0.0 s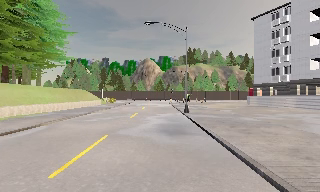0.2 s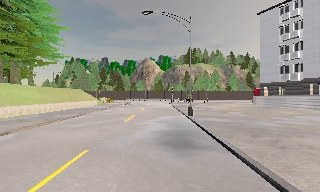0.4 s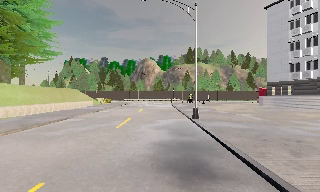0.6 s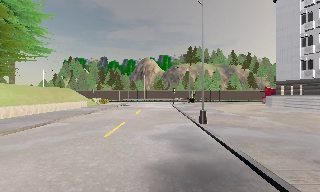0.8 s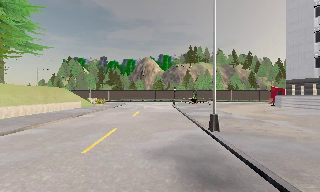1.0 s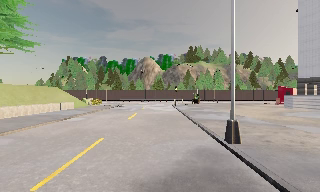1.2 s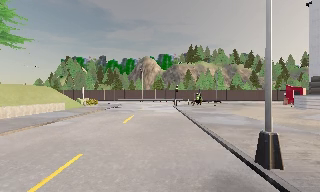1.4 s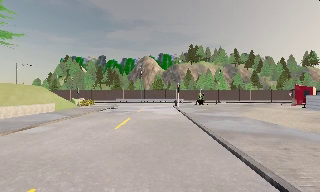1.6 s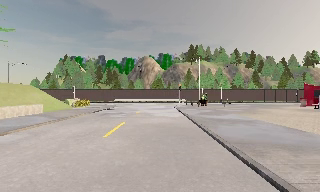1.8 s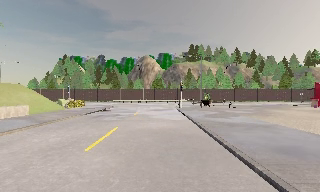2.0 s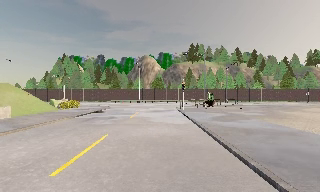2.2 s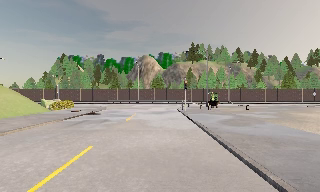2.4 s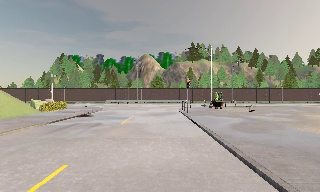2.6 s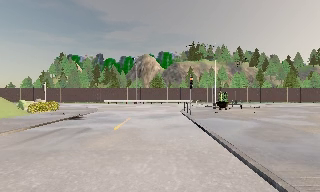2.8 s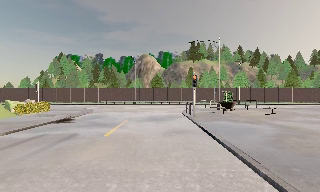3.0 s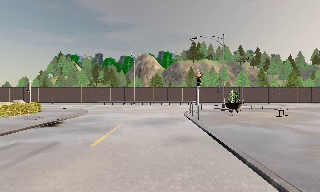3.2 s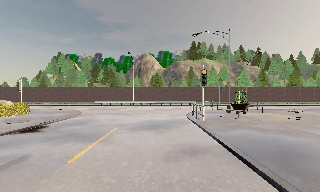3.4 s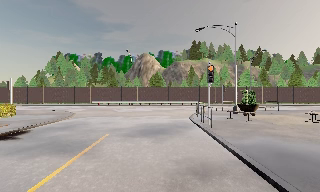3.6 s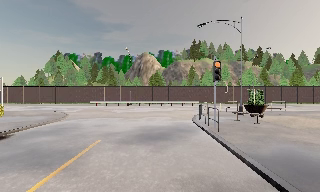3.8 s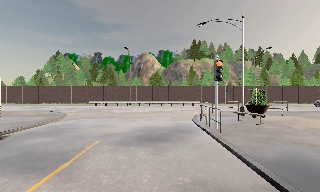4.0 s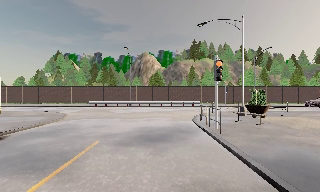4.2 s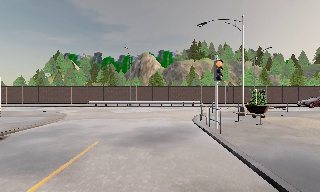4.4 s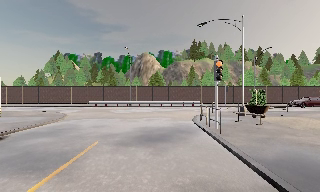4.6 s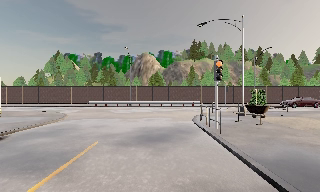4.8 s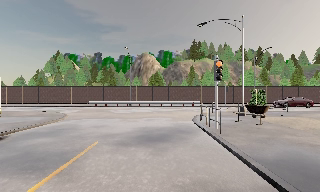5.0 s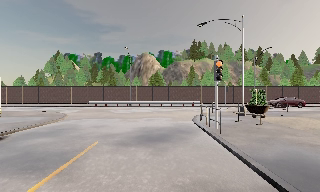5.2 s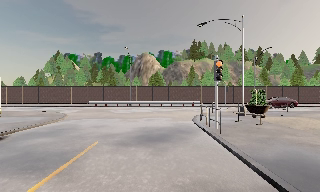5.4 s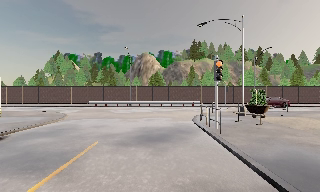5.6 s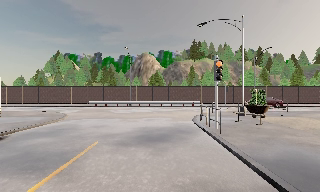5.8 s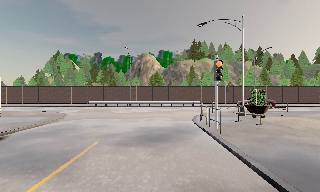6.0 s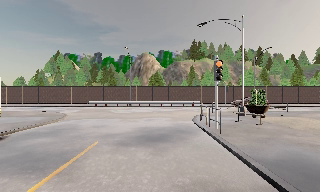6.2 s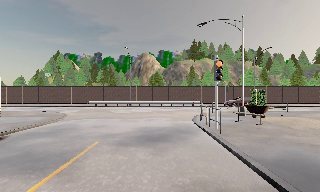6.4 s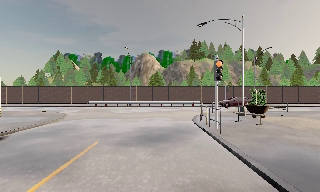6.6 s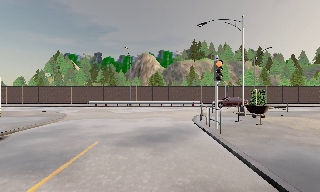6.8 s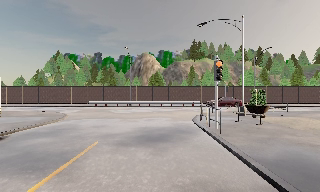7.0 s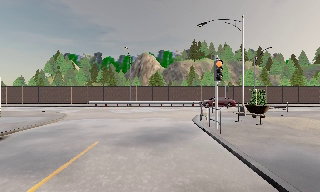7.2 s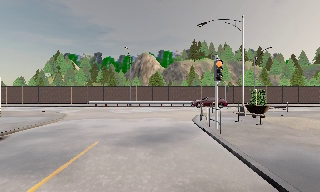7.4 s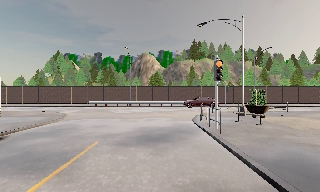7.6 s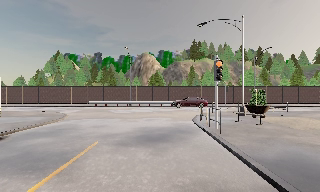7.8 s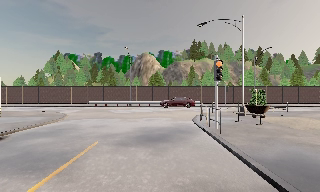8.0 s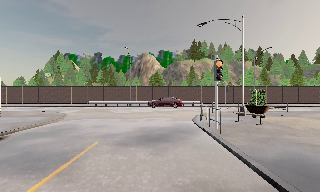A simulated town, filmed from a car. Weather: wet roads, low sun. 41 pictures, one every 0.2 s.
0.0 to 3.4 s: The camera travels forward, about 25 m, so what stands in front looms larger.
3.4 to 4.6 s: The camera travels forward, about 1 m, so what stands in front looms larger. It loses speed.
4.6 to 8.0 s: The camera keeps its place and its aim.
The film runs forward here.
